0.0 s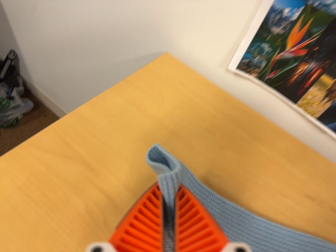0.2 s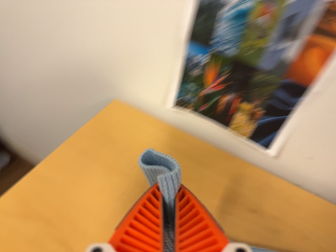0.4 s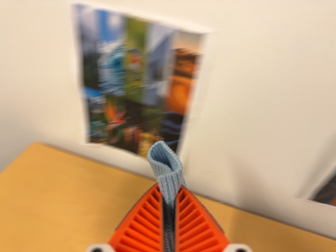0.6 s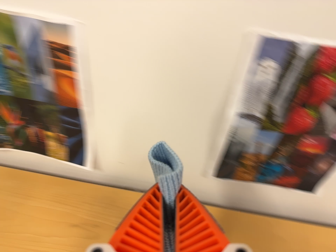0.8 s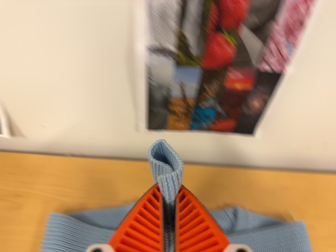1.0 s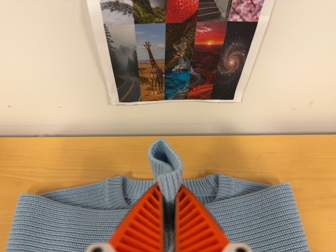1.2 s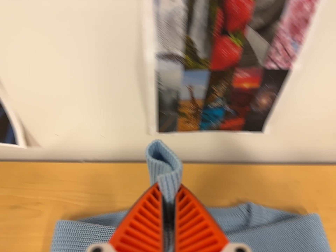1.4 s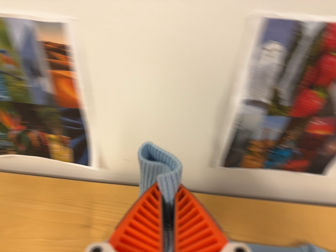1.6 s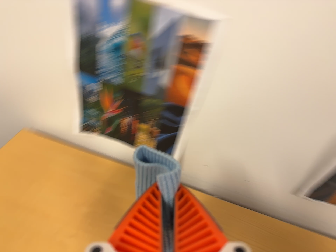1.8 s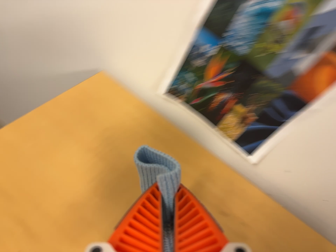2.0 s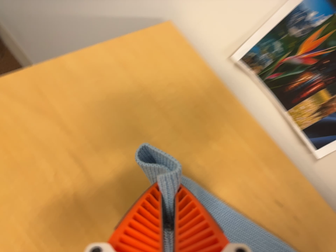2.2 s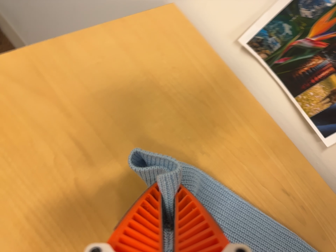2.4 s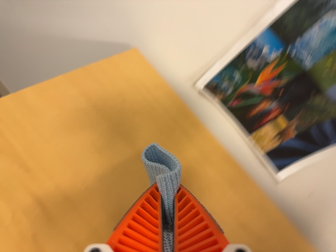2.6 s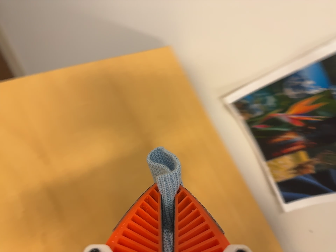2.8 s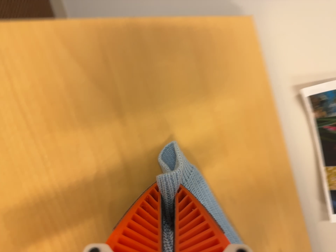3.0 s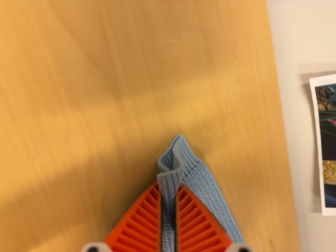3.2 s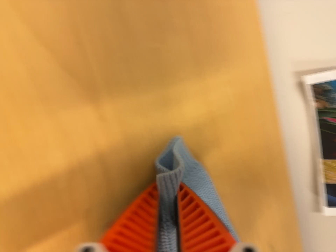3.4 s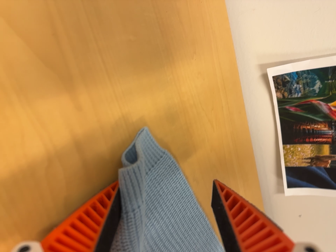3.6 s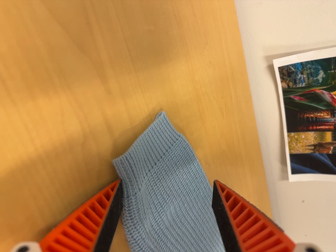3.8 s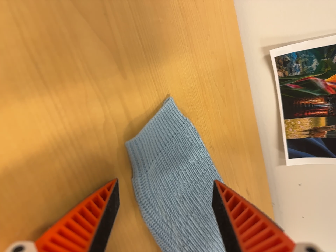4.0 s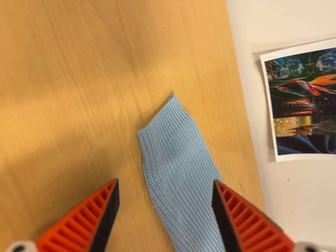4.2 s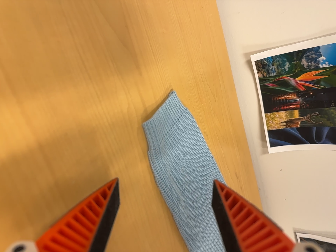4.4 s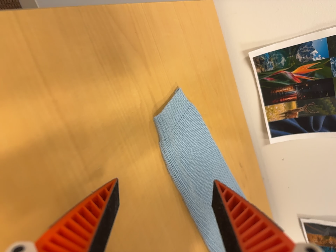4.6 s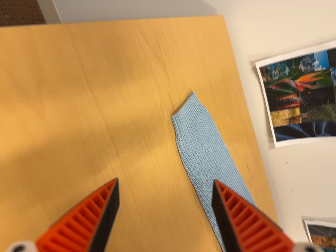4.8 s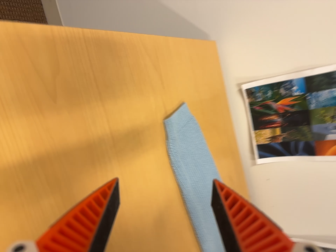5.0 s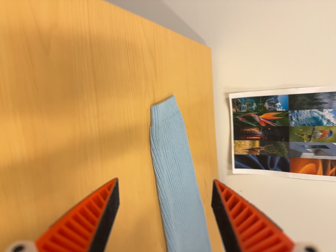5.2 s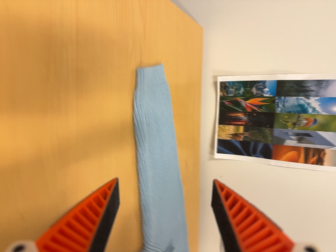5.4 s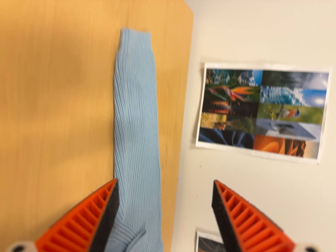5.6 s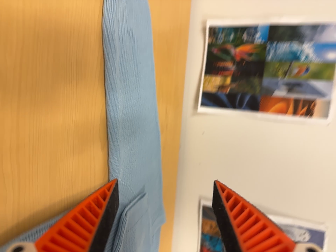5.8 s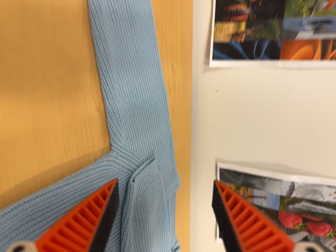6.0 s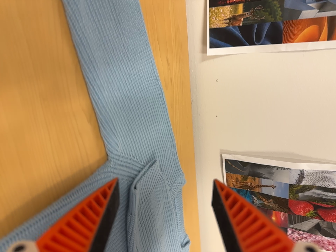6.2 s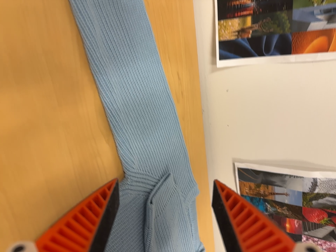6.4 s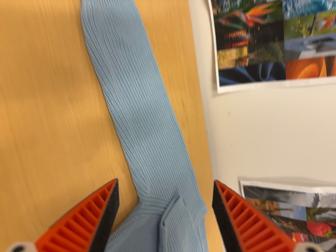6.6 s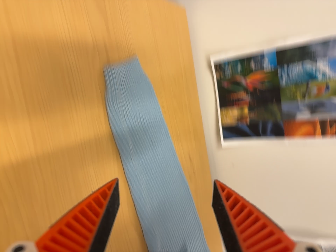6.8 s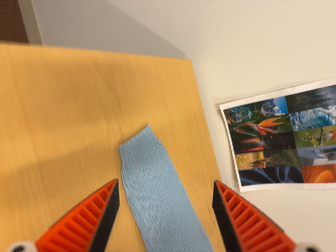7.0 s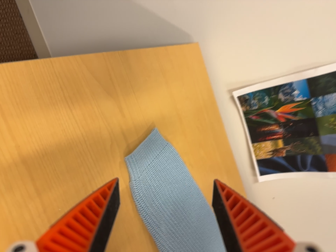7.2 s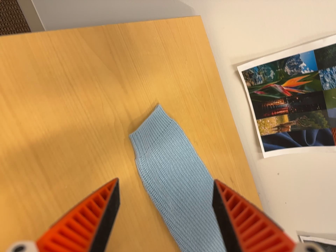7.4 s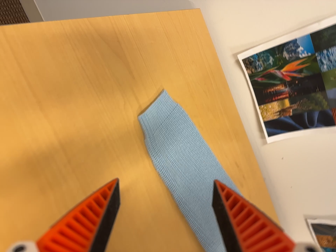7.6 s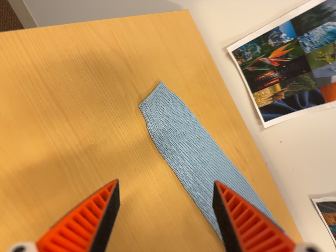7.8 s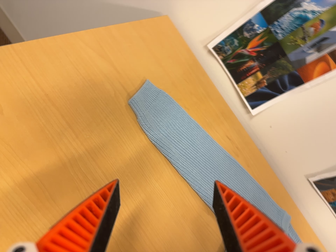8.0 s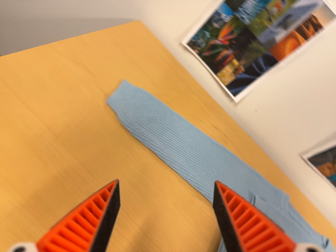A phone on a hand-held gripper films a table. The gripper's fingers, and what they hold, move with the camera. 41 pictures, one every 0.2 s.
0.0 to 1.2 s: The scene slides to the left, as the camera pans about 20 degrees to its right. It travels to its right, about 38 cm, so close, fixed things drift to the left. It rolls about its line of sight by about 35 degrees, and the scene rotates counterclockwise.
1.2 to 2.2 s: The scene slides to the right, as the camera pans about 10 degrees to its left. It travels to its left, about 50 cm, so close, fixed things drift to the right. It rolls about its line of sight by about 50 degrees, and the scene rotates clockwise.
2.2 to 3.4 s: The camera pans to its right by about 15 degrees. It travels to its left, toward the top of its view and forward, about 14 cm. Its aim tips toward the bottom of its view by about 10 degrees. It rolls about its line of sight by about 25 degrees, and the scene rotates clockwise.
3.4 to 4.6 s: The camera travels backward, toward the bottom of its view and to its left, about 24 cm, so what stands in front gets smaller.
4.6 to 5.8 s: The camera travels toward the bottom of its view, about 28 cm, so close, fixed things drift upward. It rolls about its line of sight by about 15 degrees, and the scene rotates clockwise.
5.8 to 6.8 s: The camera travels toward the top of its view, about 22 cm, so close, fixed things drift downward. Its aim tips toward the top of its view by about 10 degrees, and the scene shifts downward. It rolls about its line of sight by about 15 degrees, and the scene rotates counterclockwise.
6.8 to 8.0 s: The camera travels toward the bottom of its view, to its right and backward, about 14 cm, so close, fixed things drift upward. It rolls about its line of sight by about 30 degrees, and the scene rotates counterclockwise.
The film runs backward here.
